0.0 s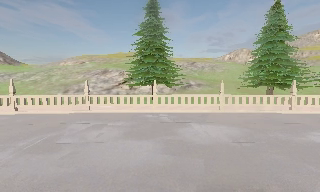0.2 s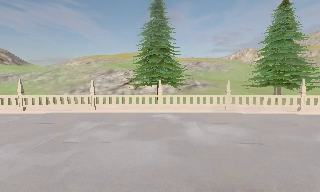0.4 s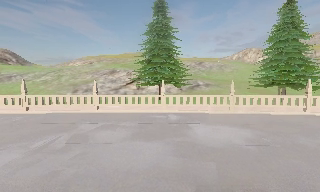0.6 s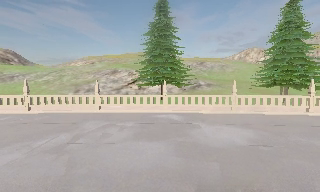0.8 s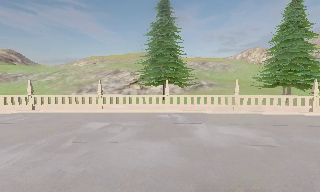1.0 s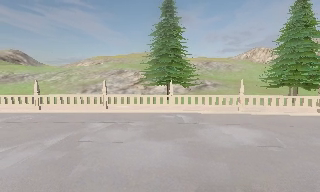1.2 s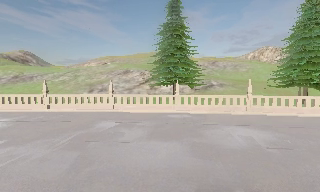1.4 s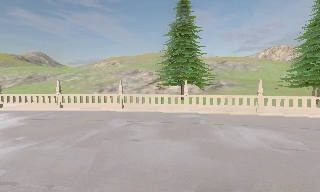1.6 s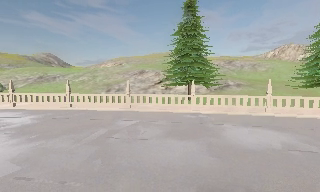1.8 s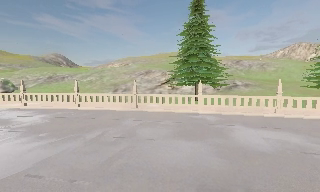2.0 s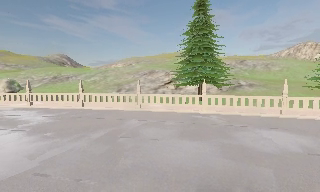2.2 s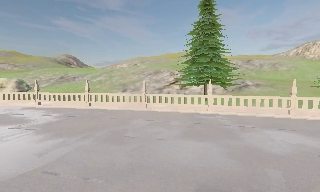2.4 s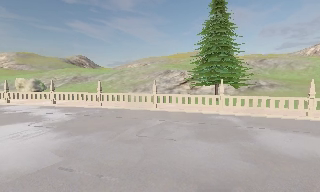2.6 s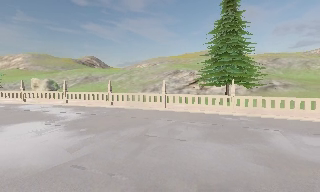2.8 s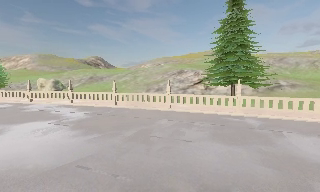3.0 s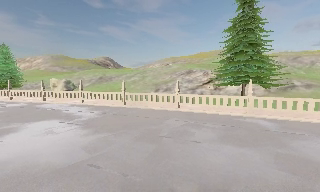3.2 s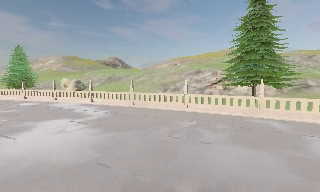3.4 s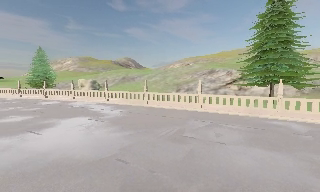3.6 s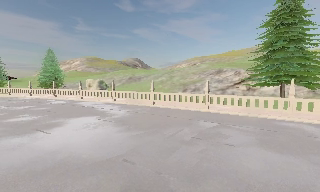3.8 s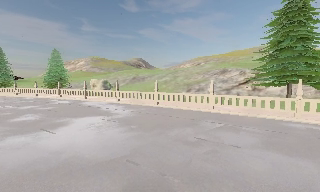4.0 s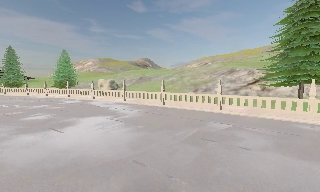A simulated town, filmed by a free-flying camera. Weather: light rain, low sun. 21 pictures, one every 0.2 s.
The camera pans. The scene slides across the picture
to the right.
The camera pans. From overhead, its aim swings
counterclockwise.
0.0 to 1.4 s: The camera shifts only a little, or ends up much as it began.
1.4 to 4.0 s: The scene slides to the right, as the camera pans about 30 degrees to its left. It travels to its left, about 1 m, so close, fixed things drift to the right.
The film runs forward here.
